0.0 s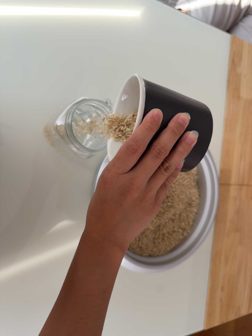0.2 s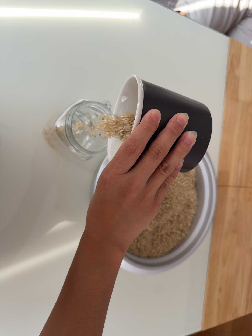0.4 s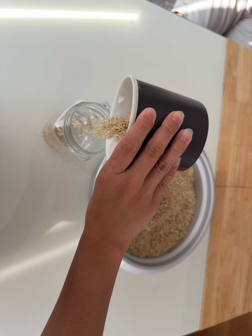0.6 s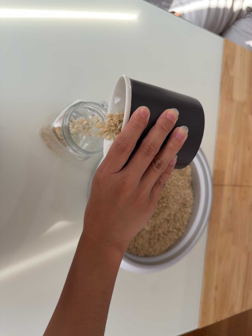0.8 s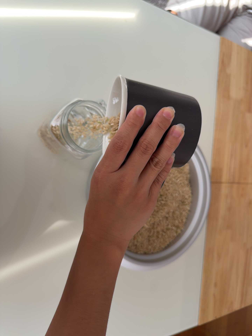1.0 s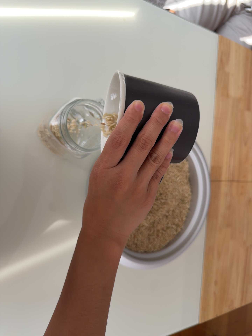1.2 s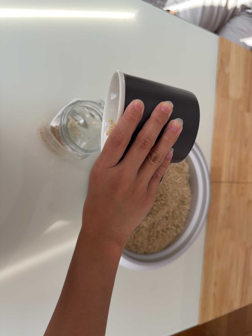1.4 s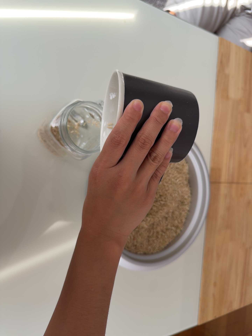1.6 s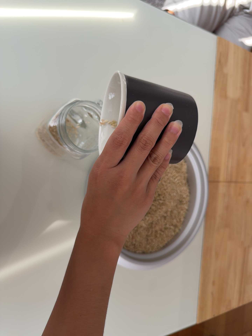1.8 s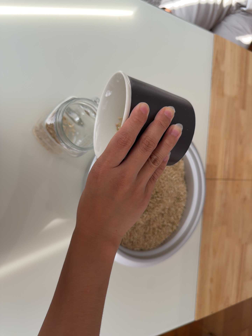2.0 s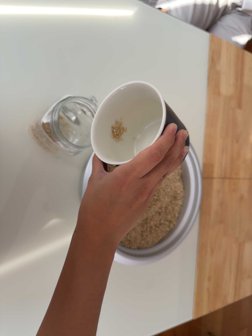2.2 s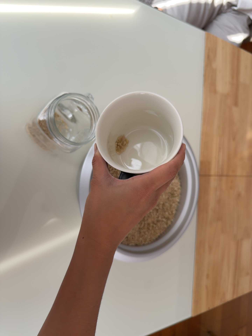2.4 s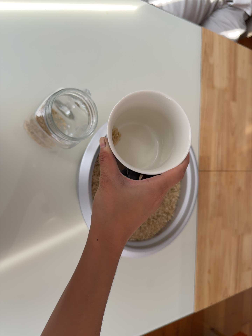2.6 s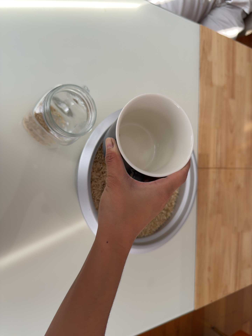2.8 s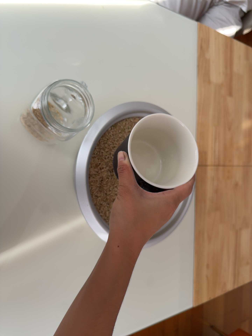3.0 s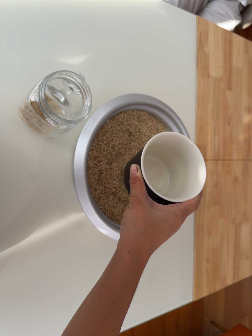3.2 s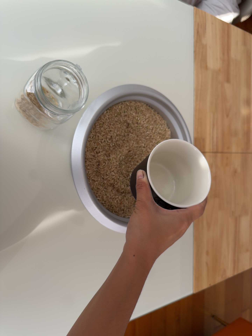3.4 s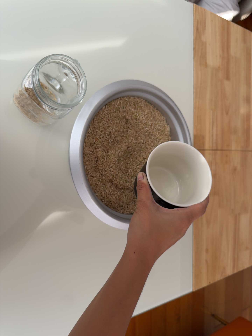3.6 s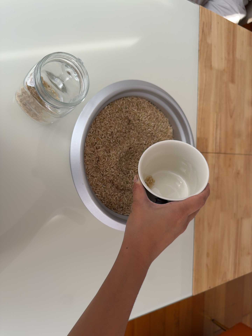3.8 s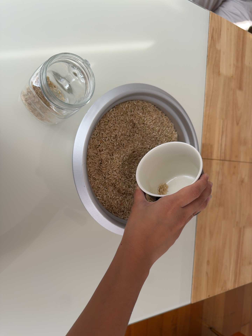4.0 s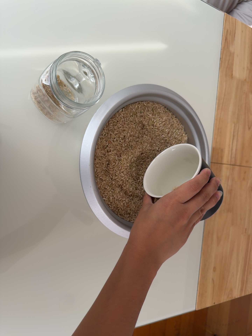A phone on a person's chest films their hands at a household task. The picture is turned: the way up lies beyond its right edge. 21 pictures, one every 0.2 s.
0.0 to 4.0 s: The camera travels toward the bottom of its view, about 6 cm, so close, fixed things drift upward.
The film runs forward here.
